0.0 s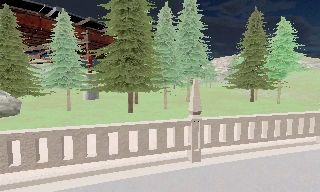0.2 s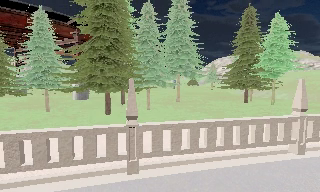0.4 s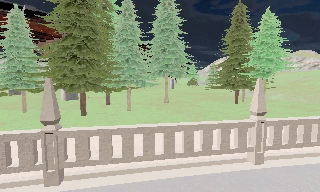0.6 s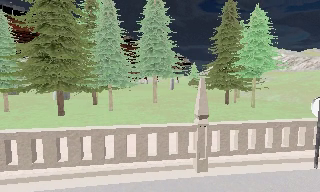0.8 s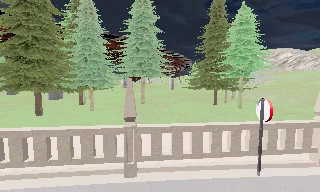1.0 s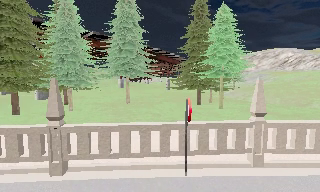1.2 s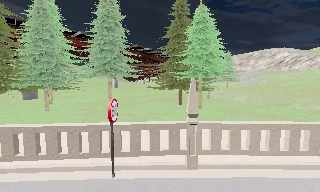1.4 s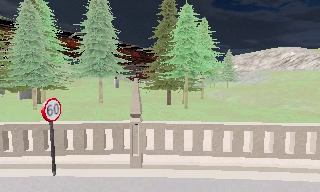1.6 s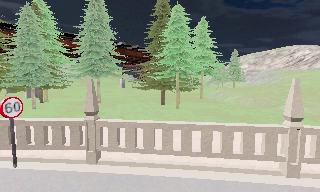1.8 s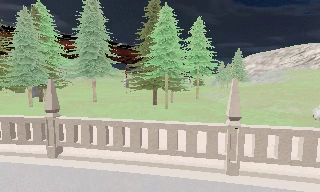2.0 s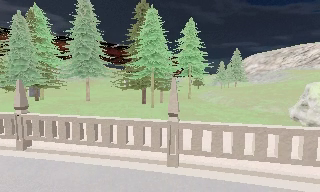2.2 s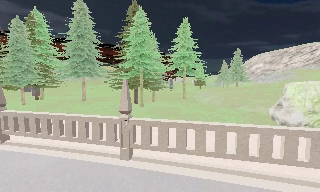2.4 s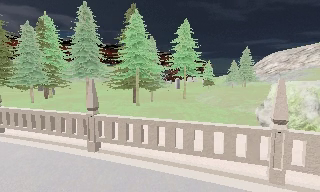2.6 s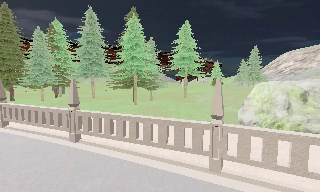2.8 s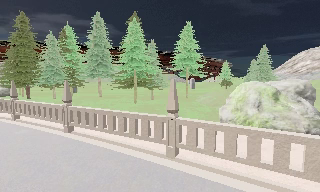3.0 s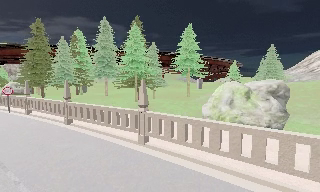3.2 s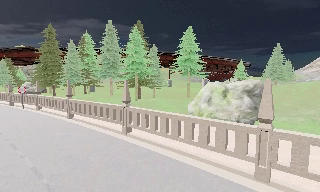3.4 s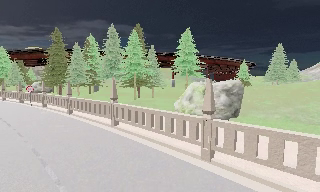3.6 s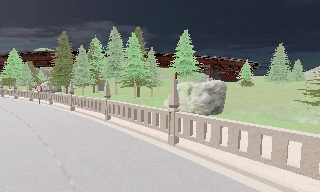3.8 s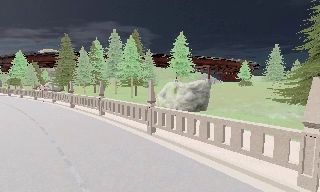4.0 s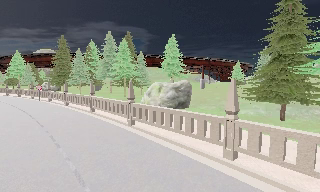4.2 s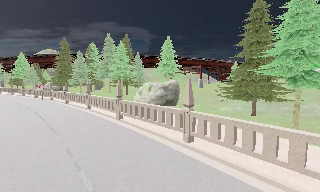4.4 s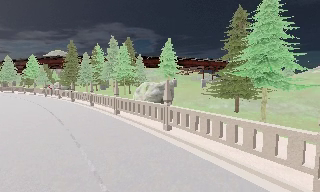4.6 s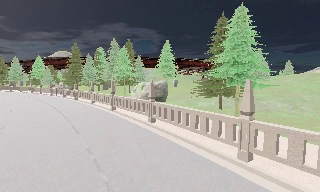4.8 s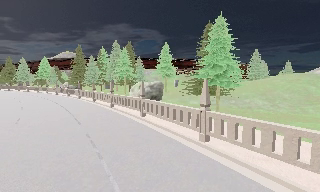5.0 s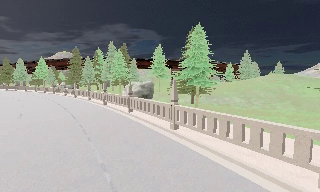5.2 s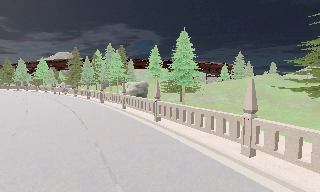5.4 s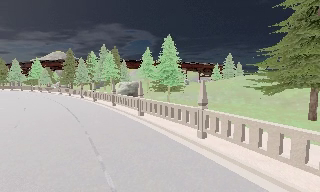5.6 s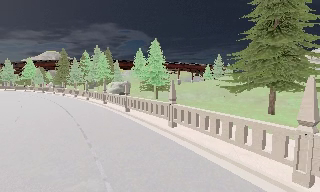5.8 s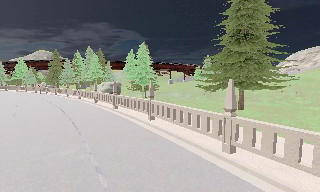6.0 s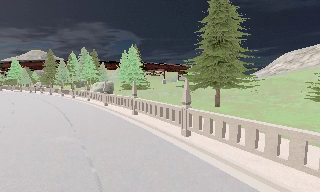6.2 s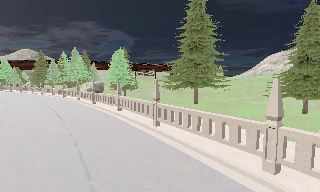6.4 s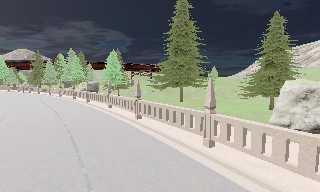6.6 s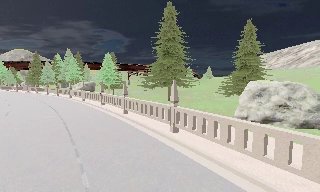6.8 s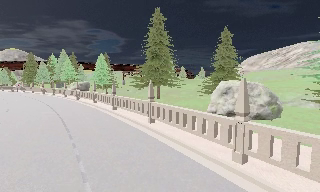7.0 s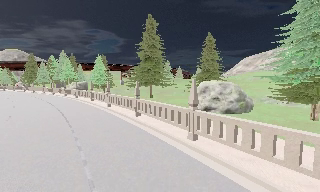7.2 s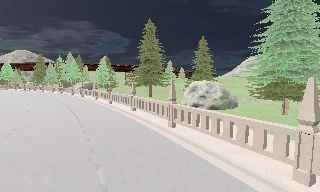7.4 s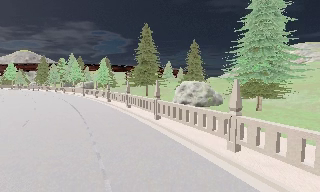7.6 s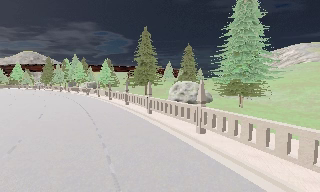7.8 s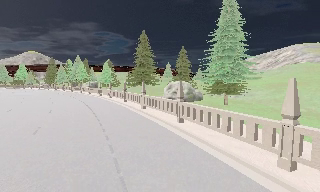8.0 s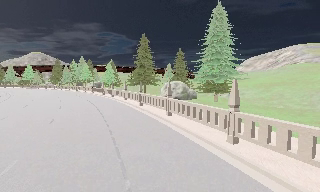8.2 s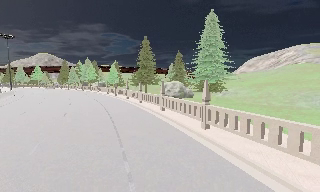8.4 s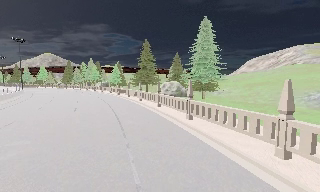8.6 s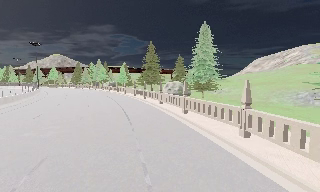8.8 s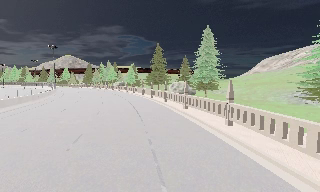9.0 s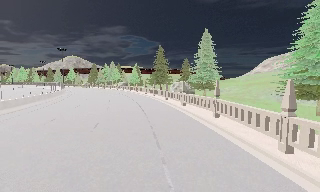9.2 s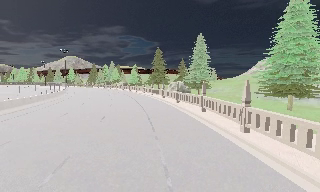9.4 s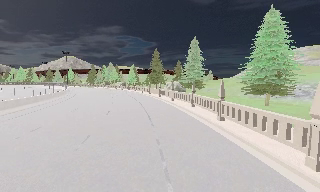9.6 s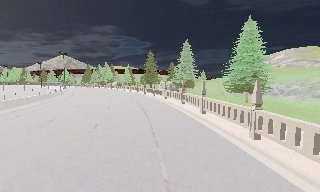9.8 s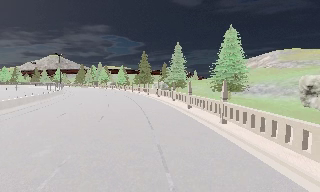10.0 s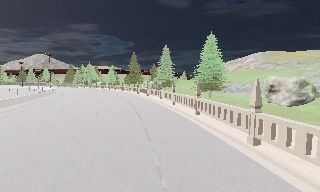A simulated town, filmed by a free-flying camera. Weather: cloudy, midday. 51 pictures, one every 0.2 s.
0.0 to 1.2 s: The camera travels to its right, about 13 m, so close, fixed things drift to the left.
1.2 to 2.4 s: The camera pans to its left, which is counterclockwise from overhead, by about 15 degrees. It travels to its right, about 12 m, so close, fixed things drift to the left.
2.4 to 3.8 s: The camera pans to its left, which is counterclockwise from overhead, by about 20 degrees. It travels to its right and backward, about 14 m, so close, fixed things drift to the left.
3.8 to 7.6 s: The camera travels backward and to its right, about 40 m, so what stands in front gets smaller.
7.6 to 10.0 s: The camera travels backward, about 30 m, so what stands in front gets smaller.
The film runs backward here.
